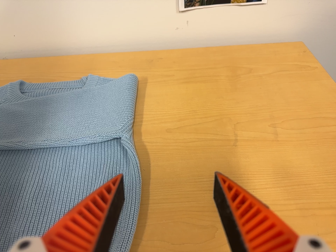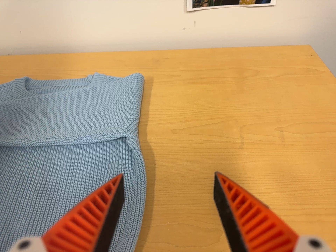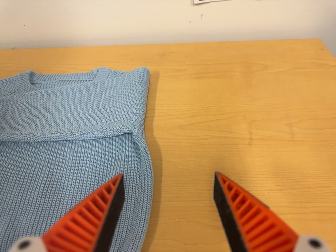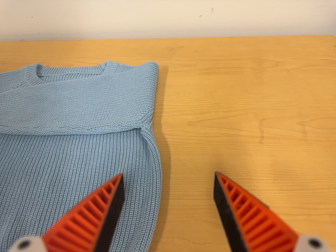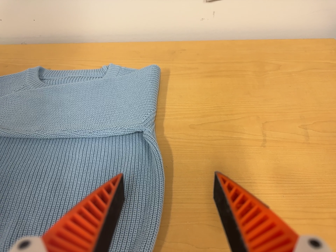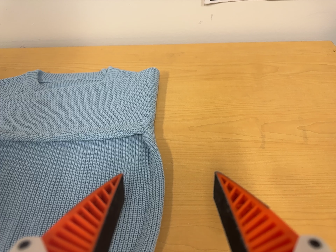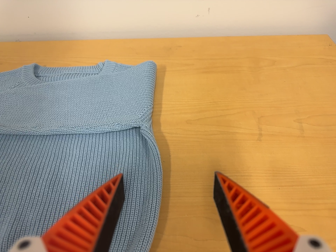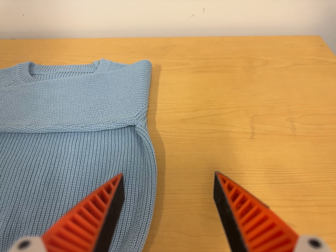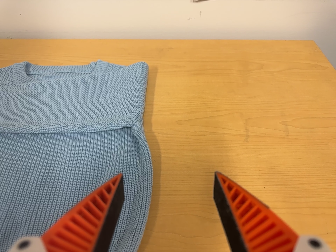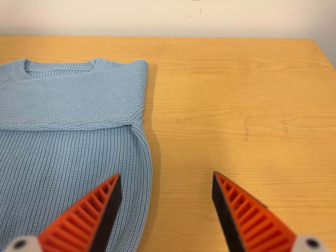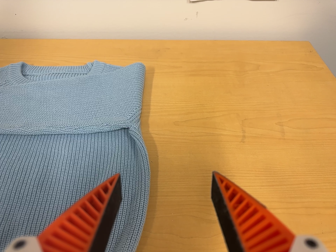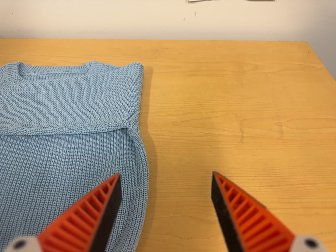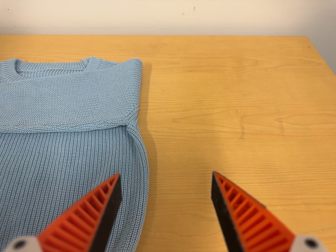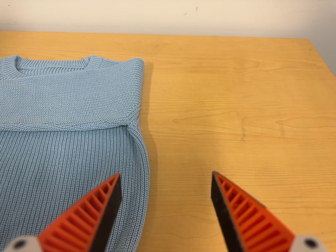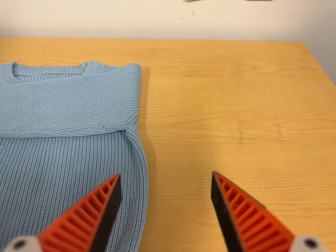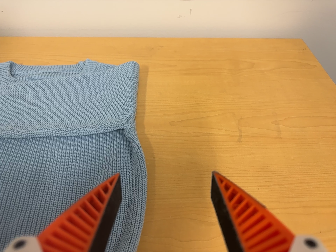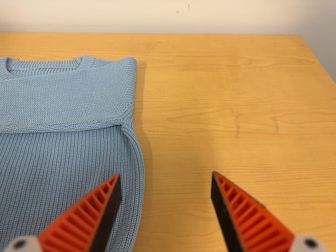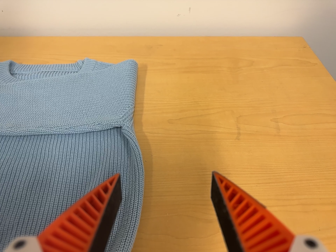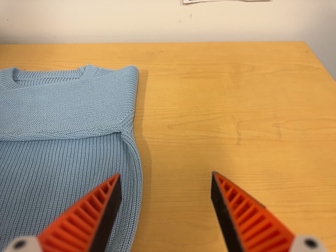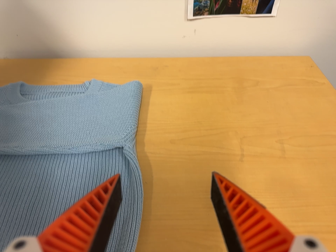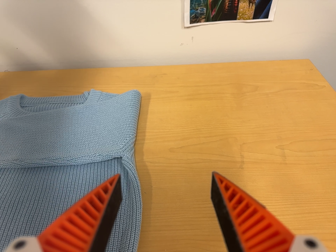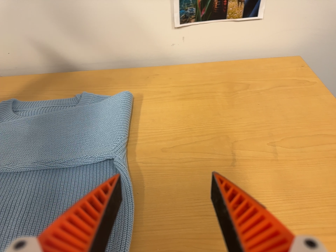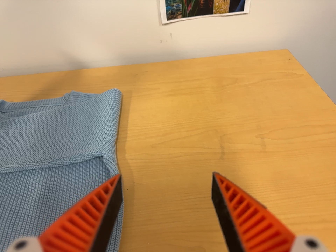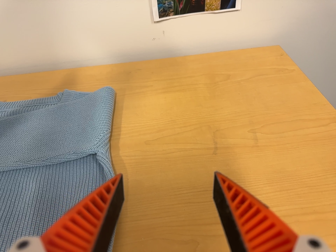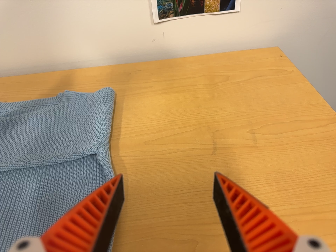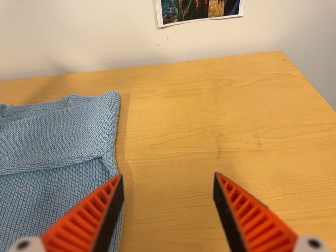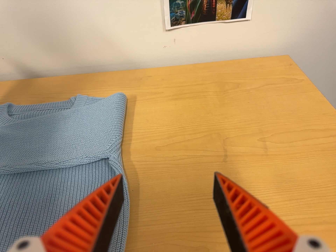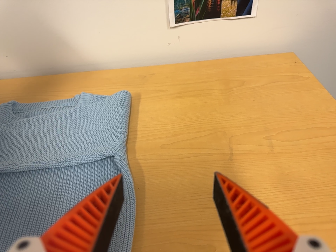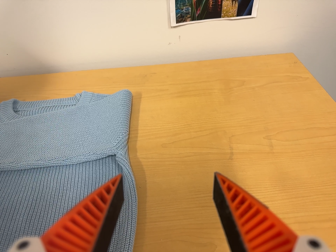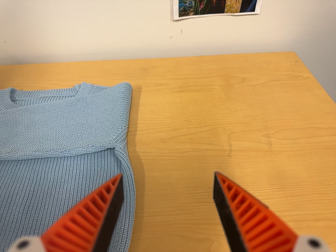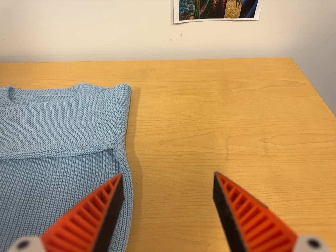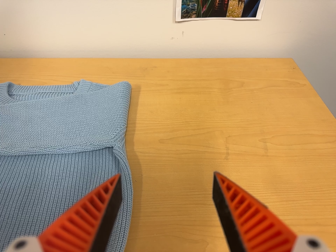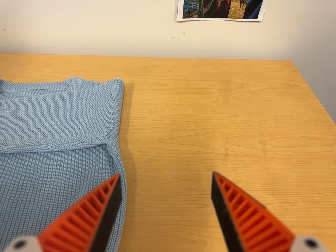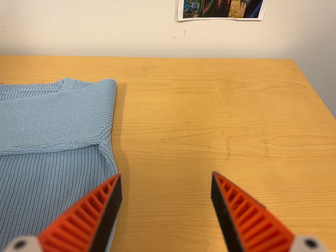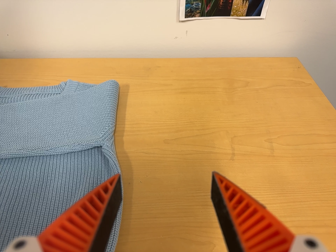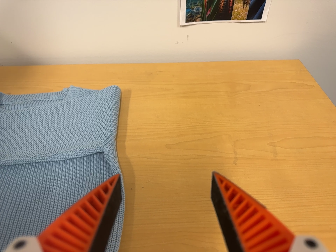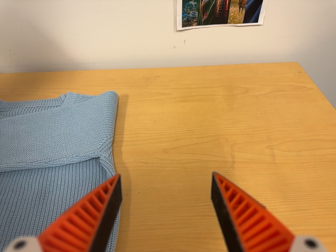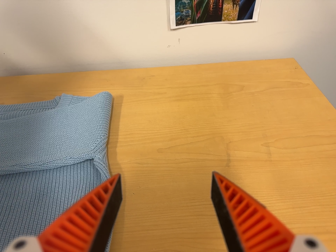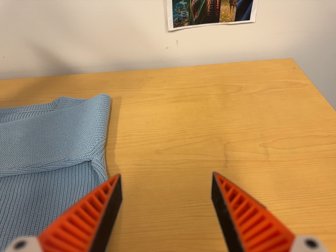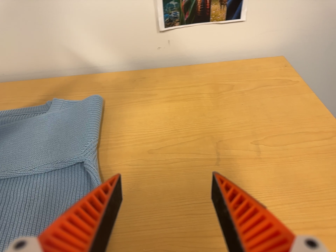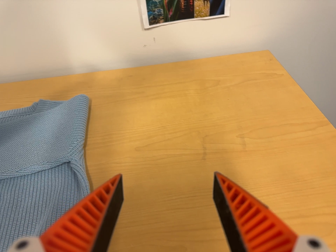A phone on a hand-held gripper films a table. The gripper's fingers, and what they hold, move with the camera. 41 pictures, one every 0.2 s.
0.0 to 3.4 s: The camera shifts only a little, or ends up much as it began.
3.4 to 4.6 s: The camera travels to its right, about 6 cm, so close, fixed things drift to the left.
4.6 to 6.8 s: The camera travels to its left, about 5 cm, so close, fixed things drift to the right.
6.8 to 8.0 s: The camera travels to its right, about 7 cm, so close, fixed things drift to the left.
The film runs forward here.
